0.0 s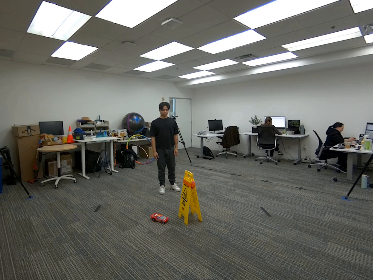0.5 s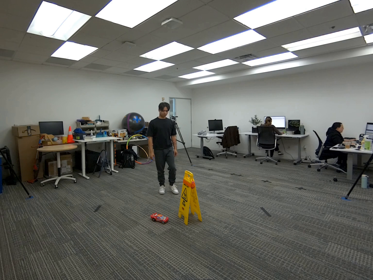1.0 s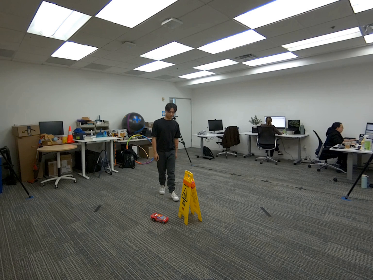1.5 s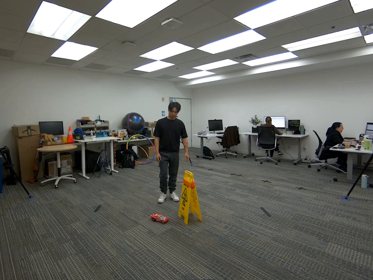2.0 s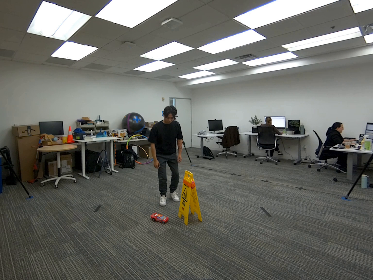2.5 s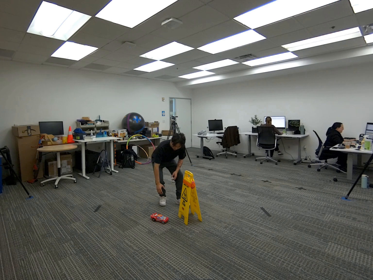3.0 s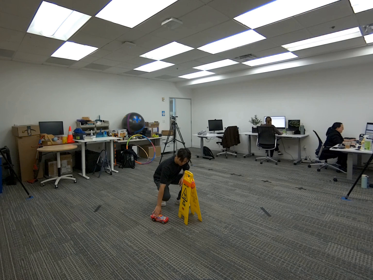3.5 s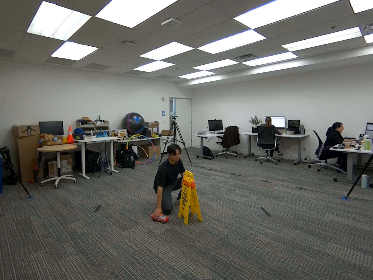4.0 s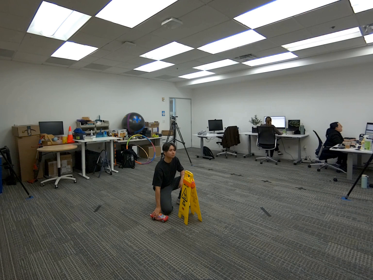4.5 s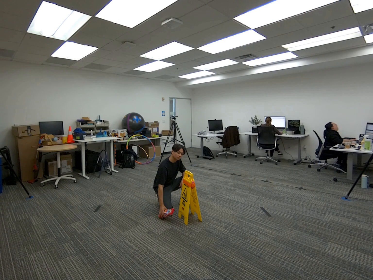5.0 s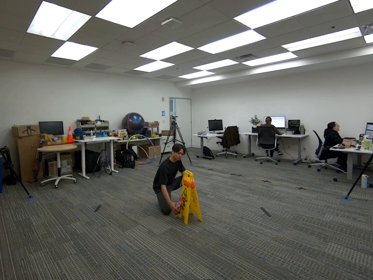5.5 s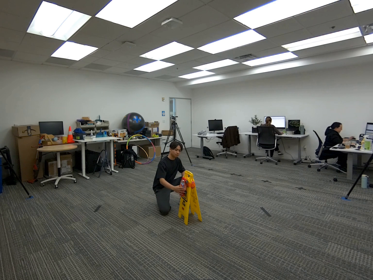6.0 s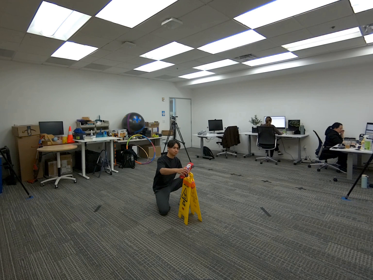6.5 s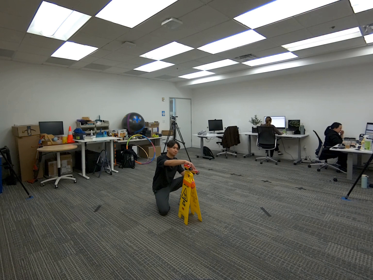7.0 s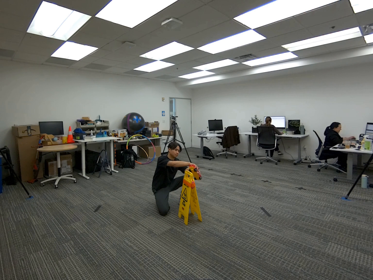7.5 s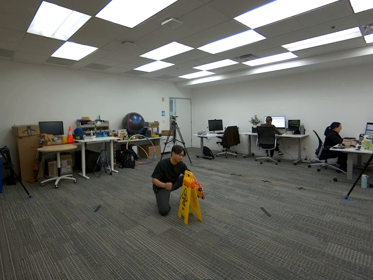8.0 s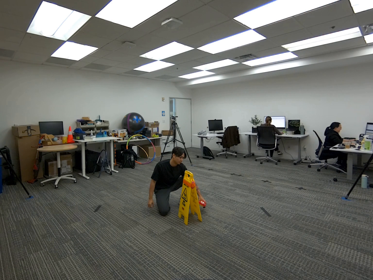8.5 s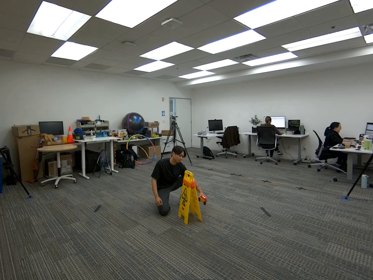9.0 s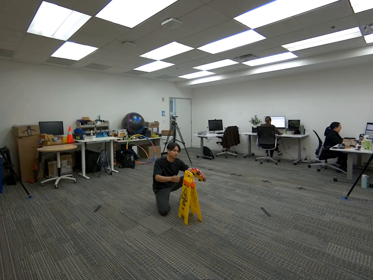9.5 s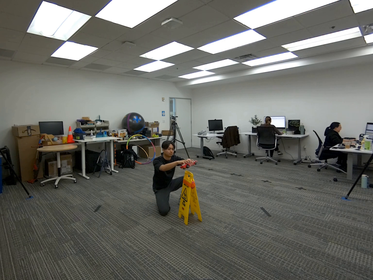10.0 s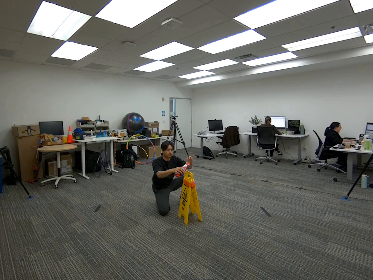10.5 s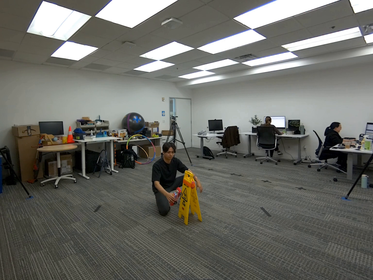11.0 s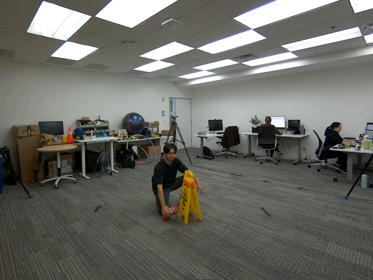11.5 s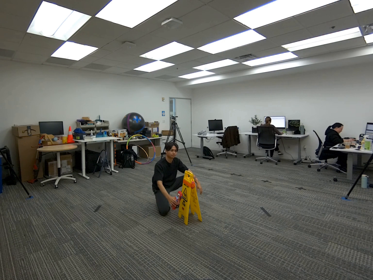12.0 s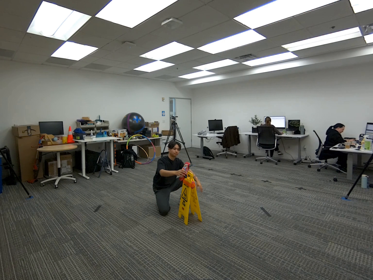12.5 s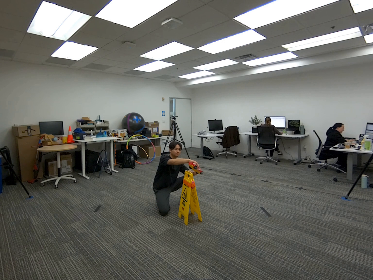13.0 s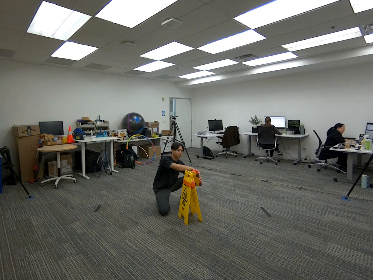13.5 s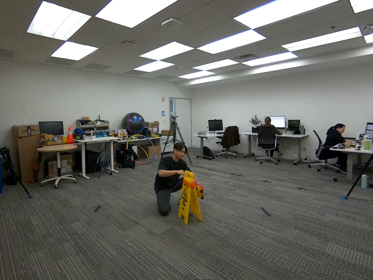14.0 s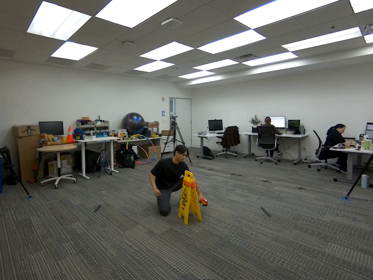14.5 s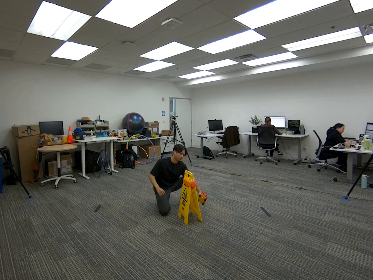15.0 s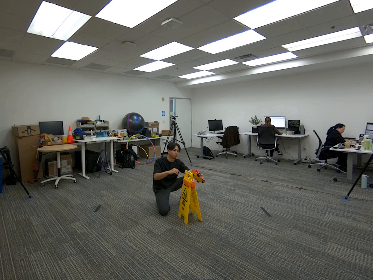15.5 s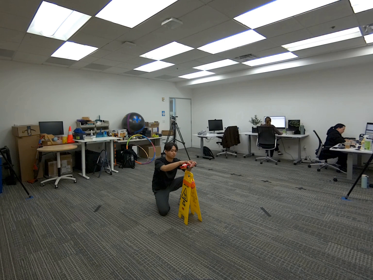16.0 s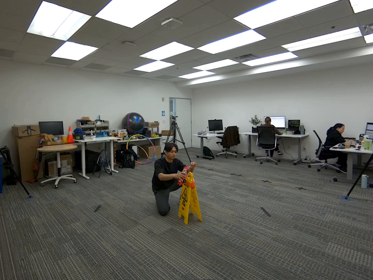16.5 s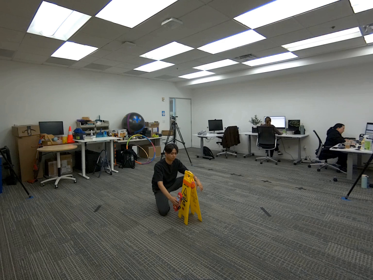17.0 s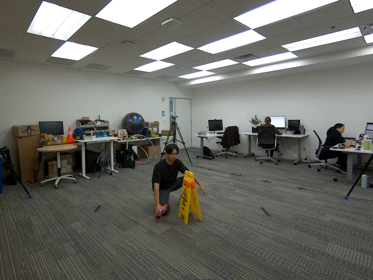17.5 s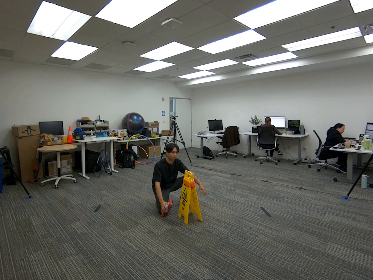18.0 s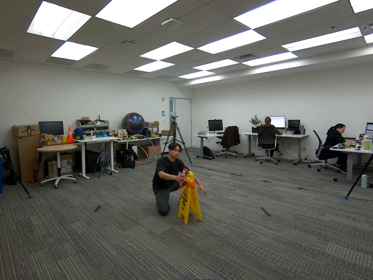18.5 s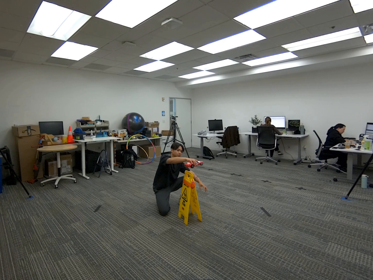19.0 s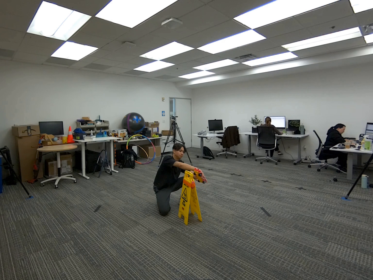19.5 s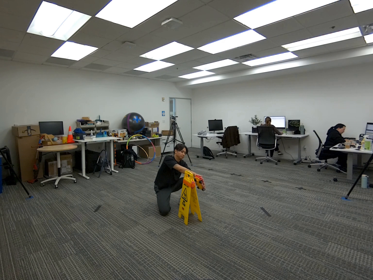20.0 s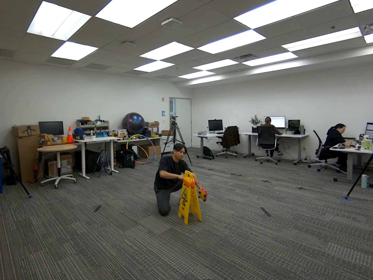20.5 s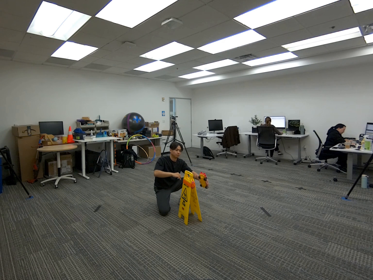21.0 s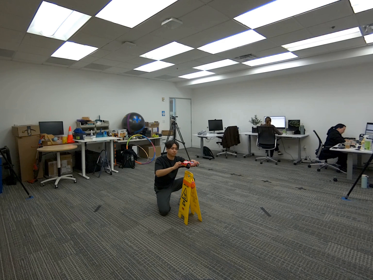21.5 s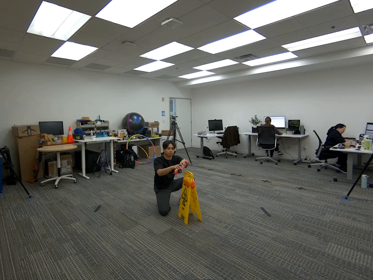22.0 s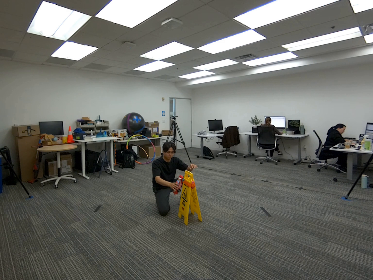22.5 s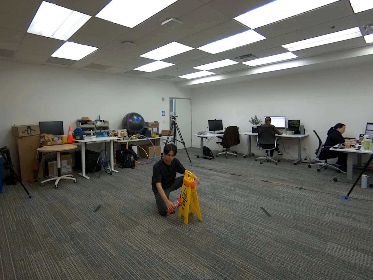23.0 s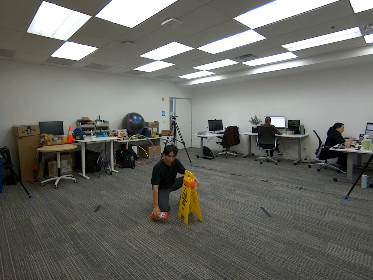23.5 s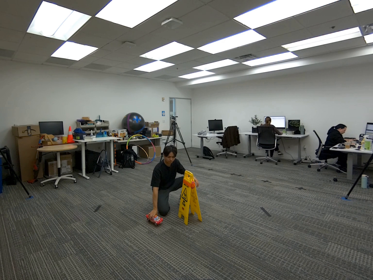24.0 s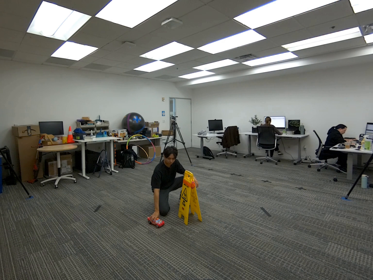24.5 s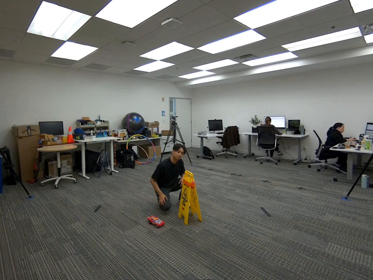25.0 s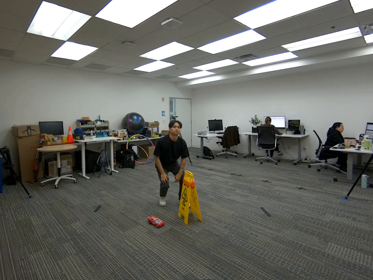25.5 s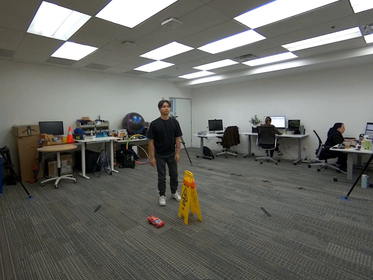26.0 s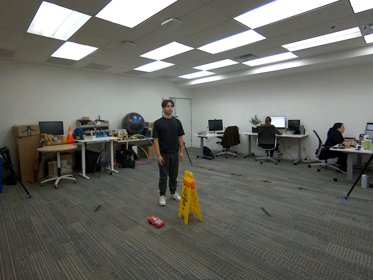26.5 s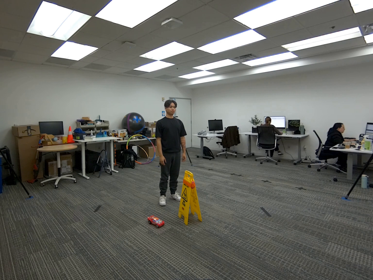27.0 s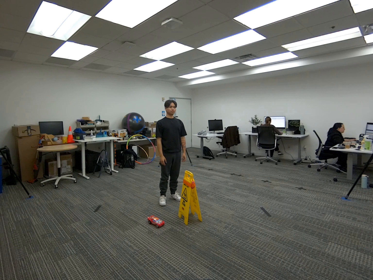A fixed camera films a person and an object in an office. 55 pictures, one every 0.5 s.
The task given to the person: Walk to the toy car and pick it up with your right hand. Put it down and roll it over the wet floor sign. Go to the other side, pick it up, and roll it back over the sign. Keep switching sides and repeating until finished.
